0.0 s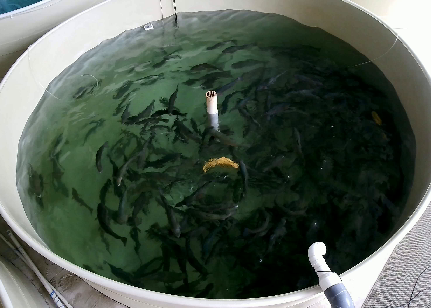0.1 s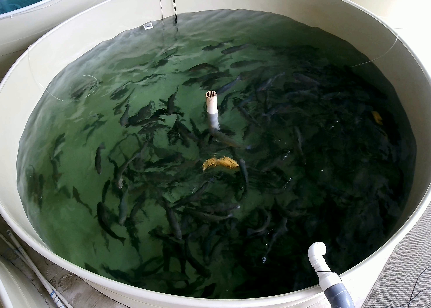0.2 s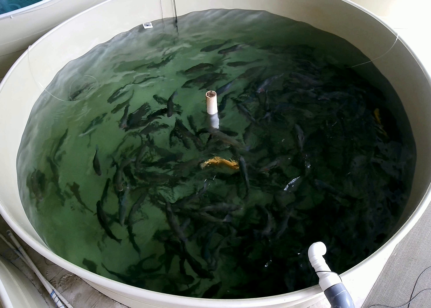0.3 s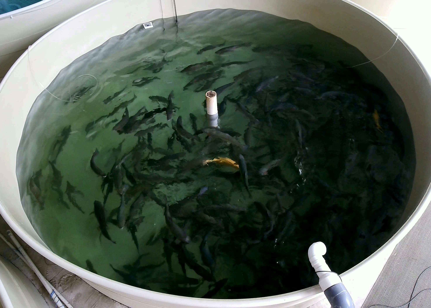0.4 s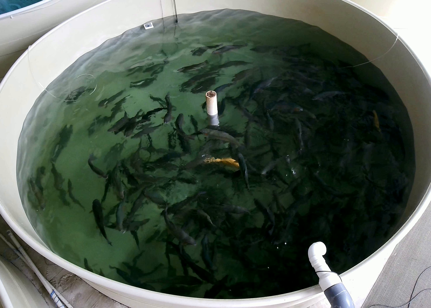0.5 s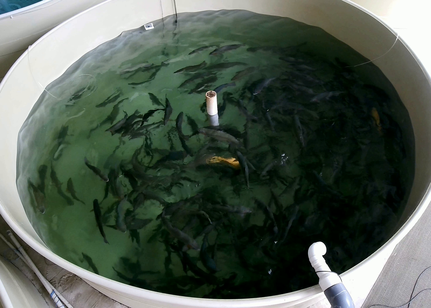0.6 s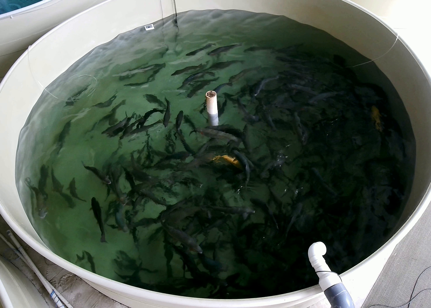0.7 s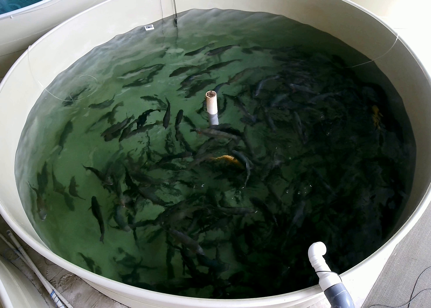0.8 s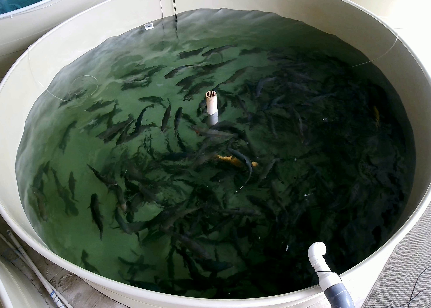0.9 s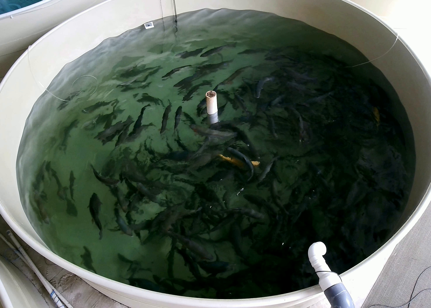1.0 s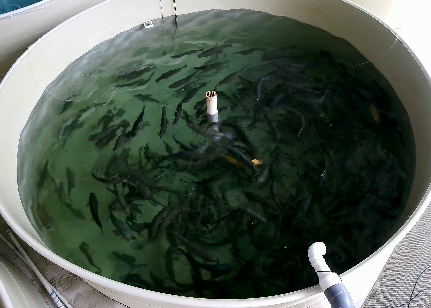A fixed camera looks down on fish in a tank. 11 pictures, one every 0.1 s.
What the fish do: Foraging.
